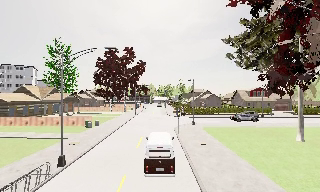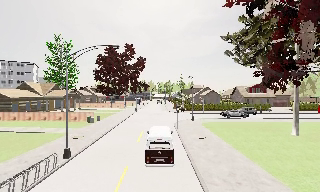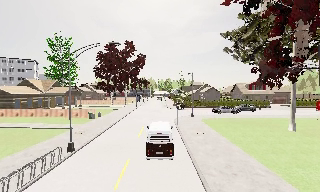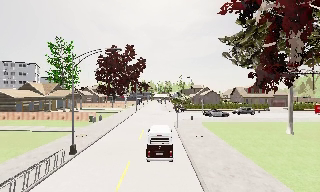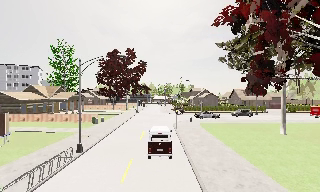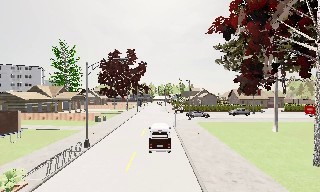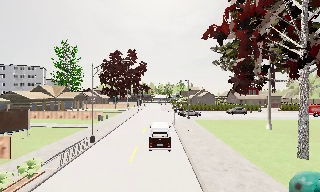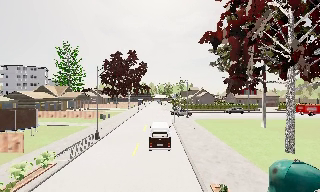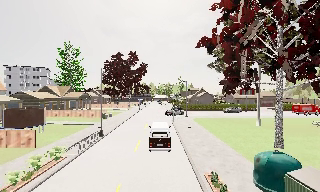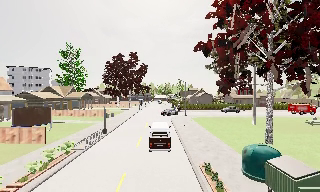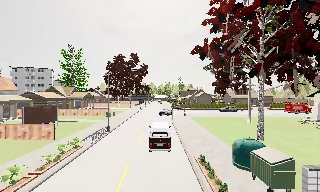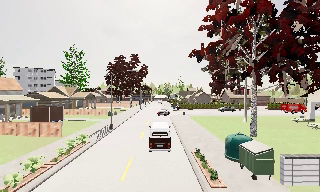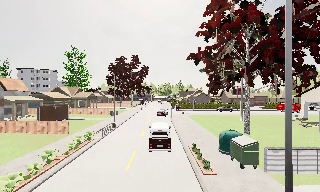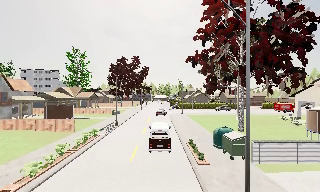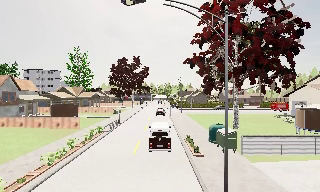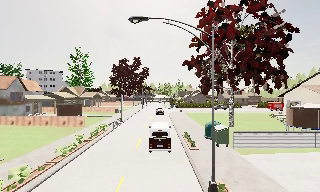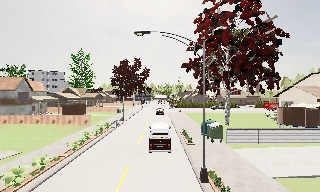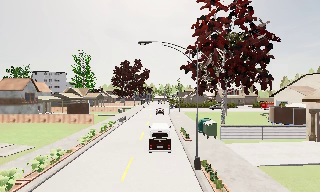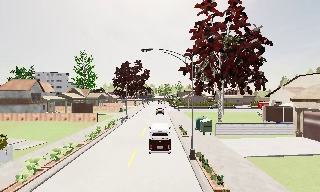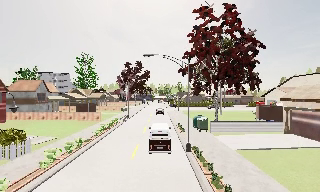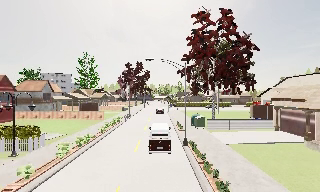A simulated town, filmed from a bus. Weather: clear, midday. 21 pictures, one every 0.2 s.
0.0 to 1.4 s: The camera travels backward, about 6 m, so what stands in front gets smaller. It gains speed.
1.4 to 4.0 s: The camera travels backward, about 17 m, so what stands in front gets smaller.
The film runs backward here.
